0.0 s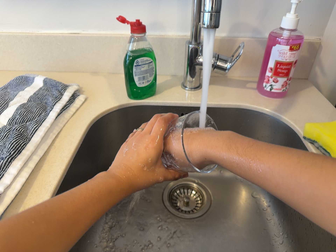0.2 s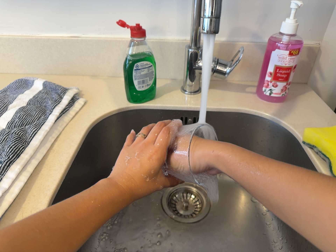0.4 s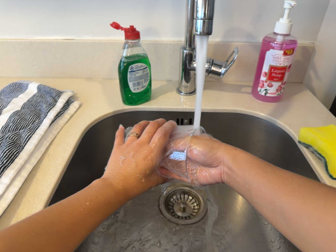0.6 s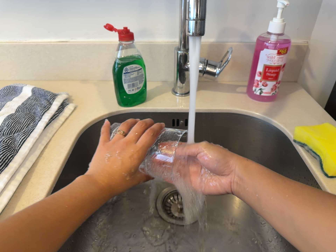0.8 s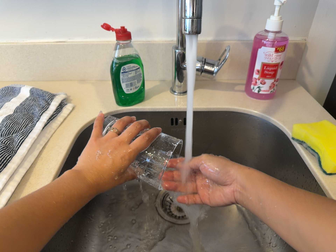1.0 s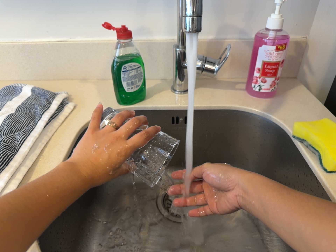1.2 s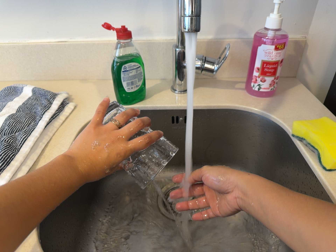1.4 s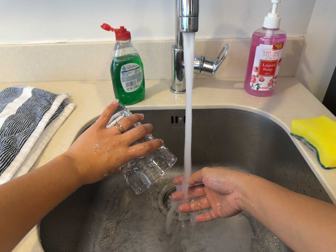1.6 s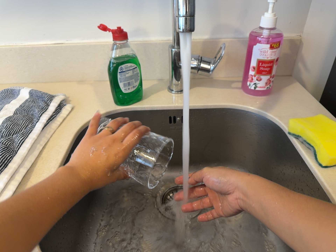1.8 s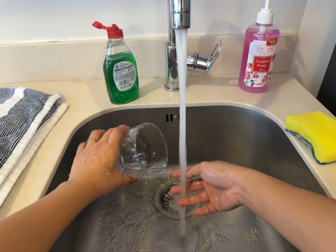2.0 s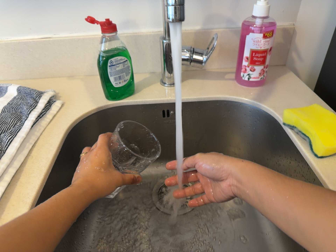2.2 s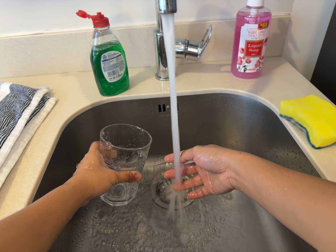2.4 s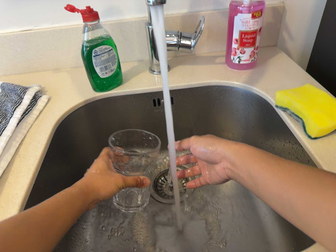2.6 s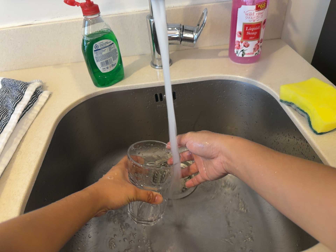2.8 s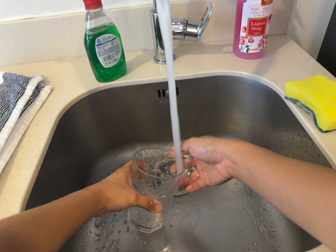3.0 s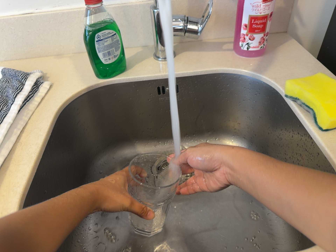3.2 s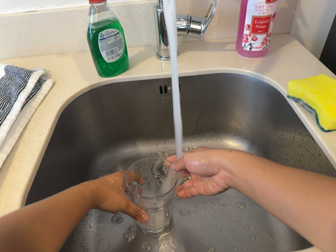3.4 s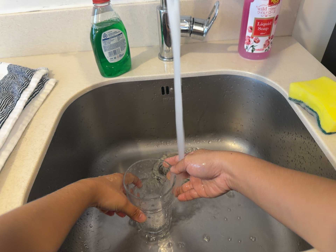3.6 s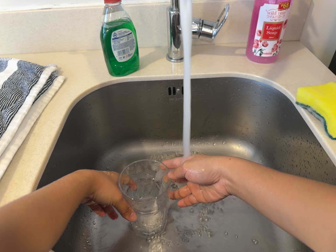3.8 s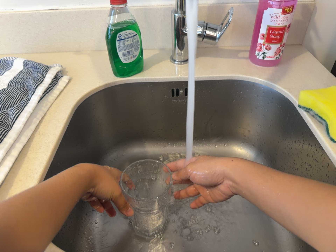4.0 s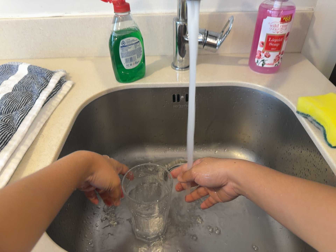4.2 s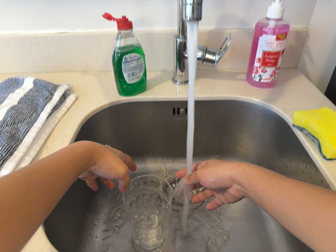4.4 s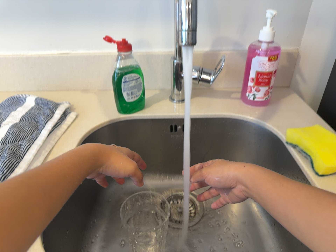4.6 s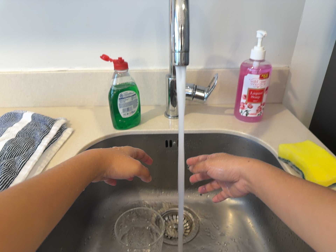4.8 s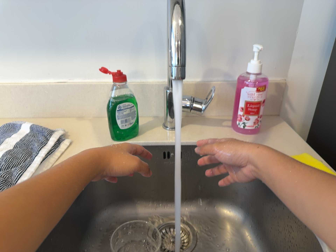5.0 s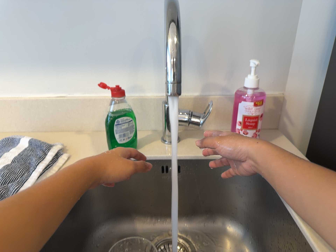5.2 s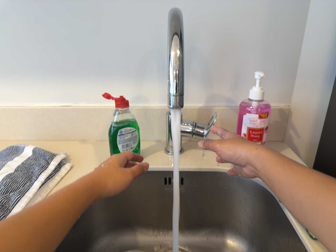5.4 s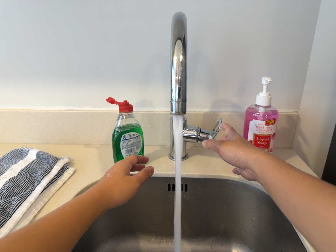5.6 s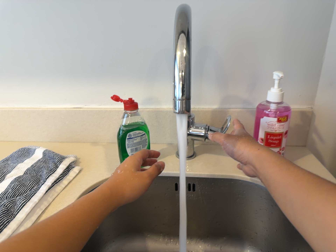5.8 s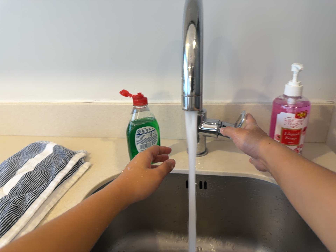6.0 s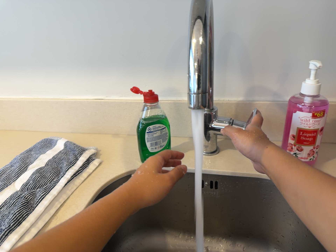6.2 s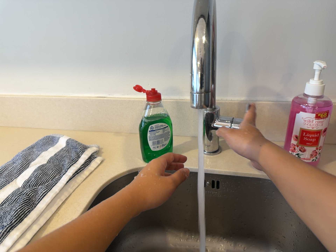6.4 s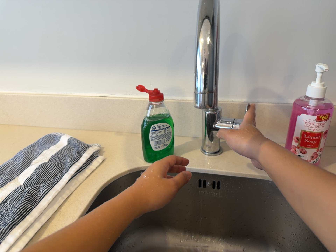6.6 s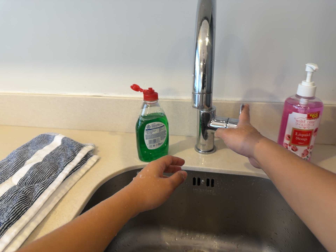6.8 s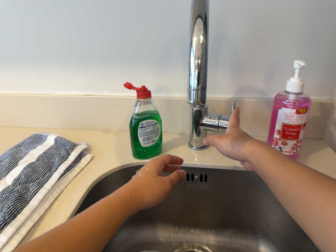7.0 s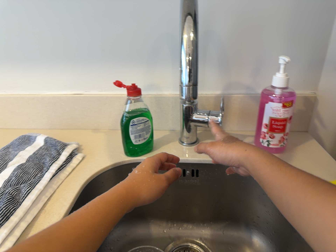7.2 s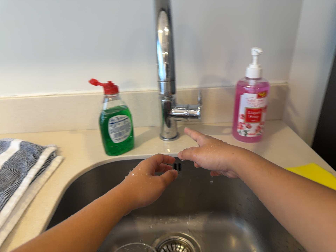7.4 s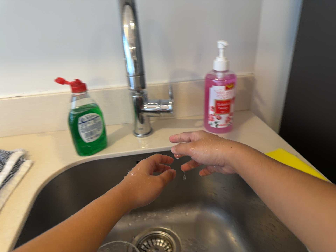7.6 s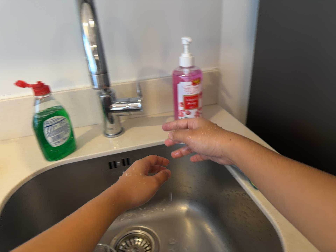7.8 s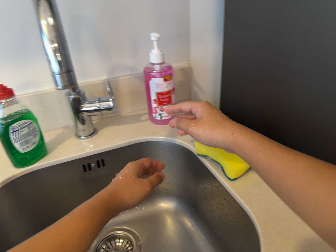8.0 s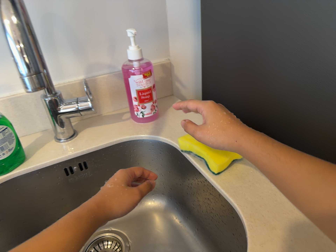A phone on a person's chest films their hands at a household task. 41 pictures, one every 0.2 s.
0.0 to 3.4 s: The camera shifts only a little, or ends up much as it began.
3.4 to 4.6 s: The camera travels backward, about 5 cm, so what stands in front gets smaller. Its aim tips toward the top of its view by about 15 degrees, and the scene shifts downward.
4.6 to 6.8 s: The camera shifts only a little, or ends up much as it began.
6.8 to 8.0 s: The camera pans to its right by about 30 degrees. It rolls about its line of sight by about 20 degrees, and the scene rotates counterclockwise.
The film runs forward here.
